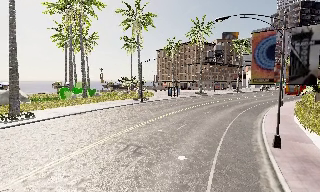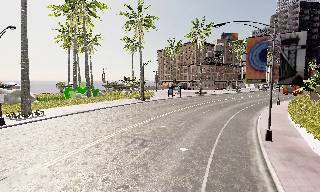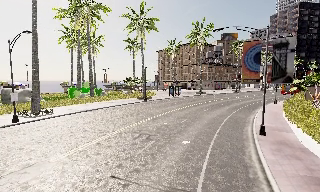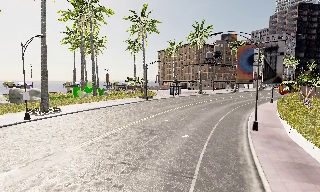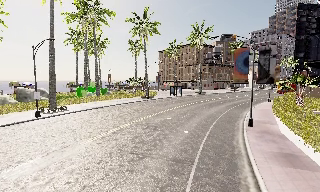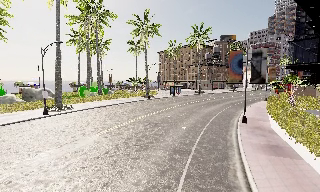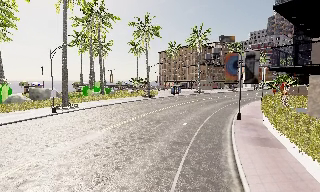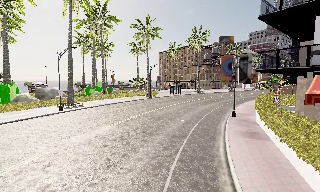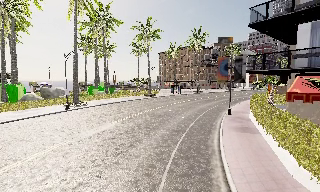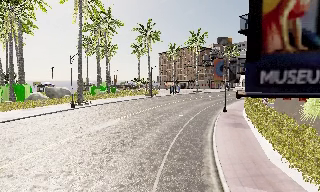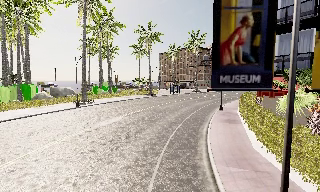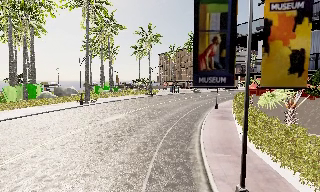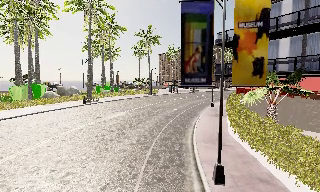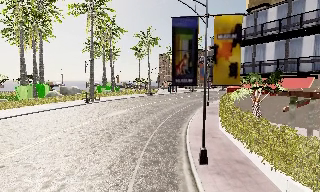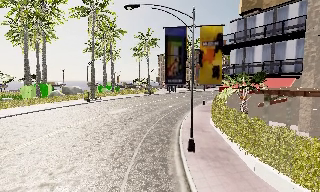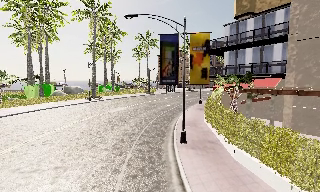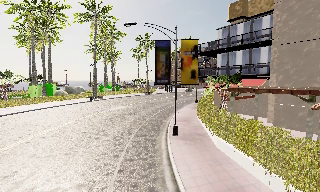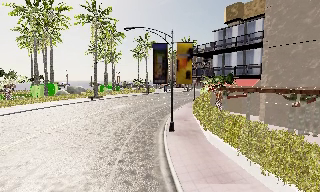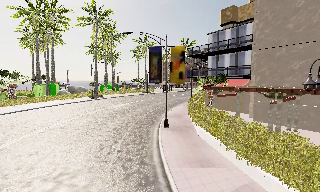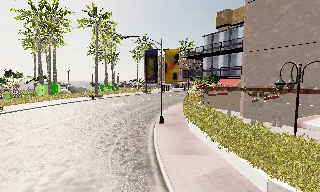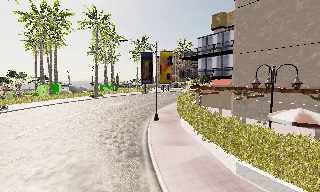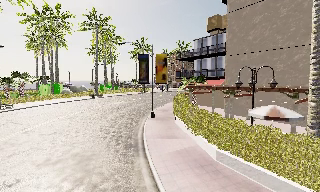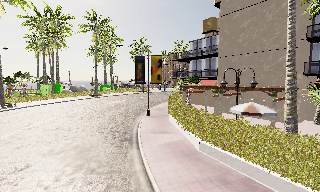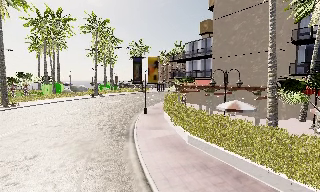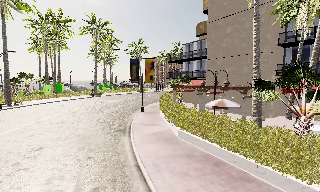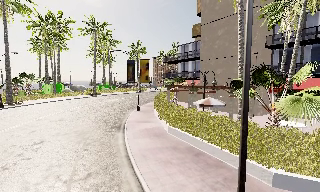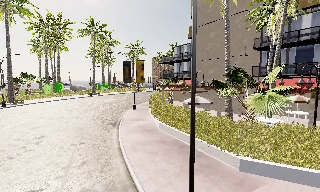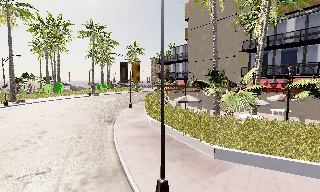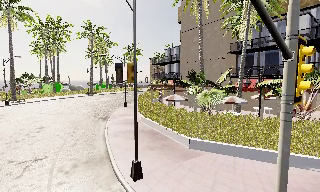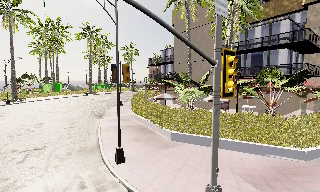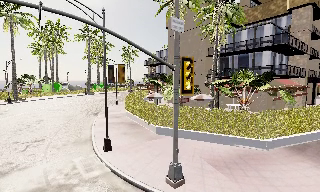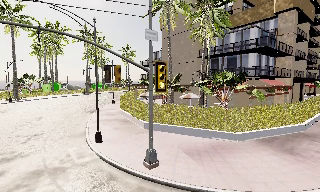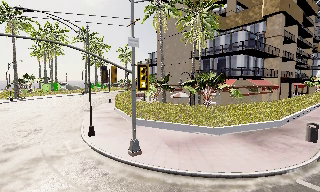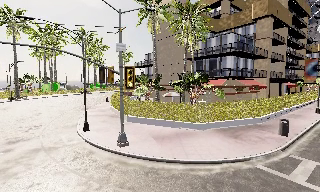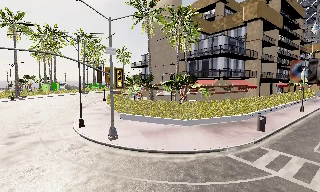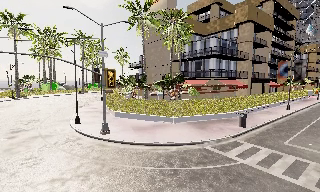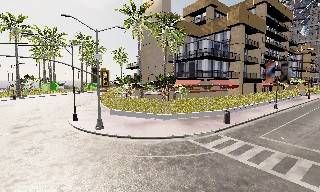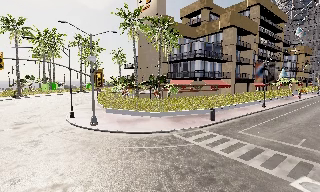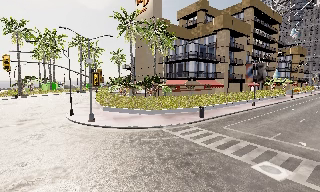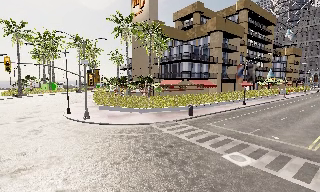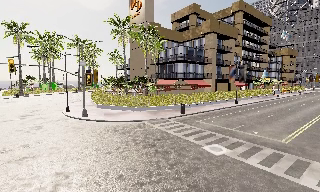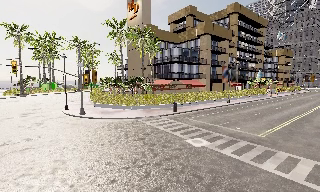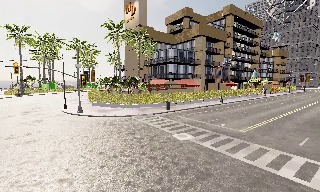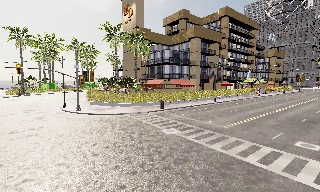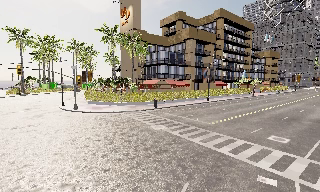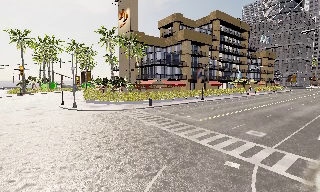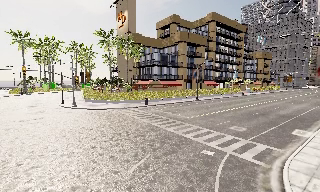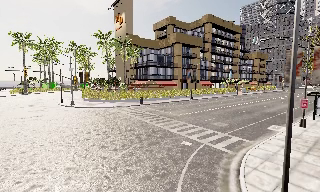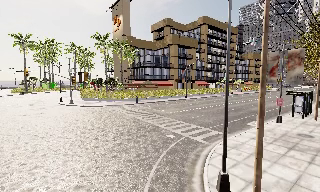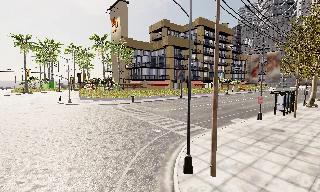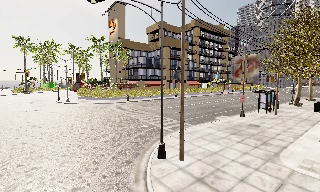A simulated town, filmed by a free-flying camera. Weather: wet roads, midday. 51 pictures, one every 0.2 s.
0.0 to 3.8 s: The camera travels backward, about 25 m, so what stands in front gets smaller.
3.8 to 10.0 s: The camera travels backward and to its right, about 45 m, so what stands in front gets smaller.
The film runs backward here.
